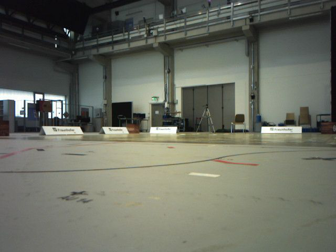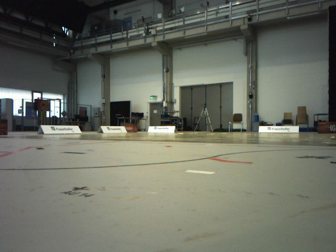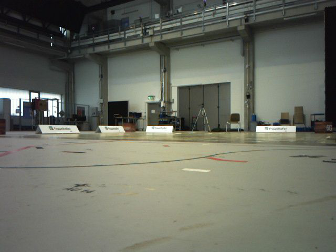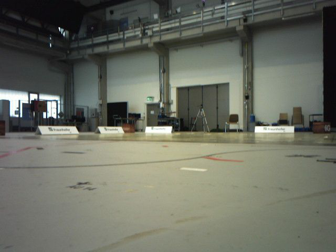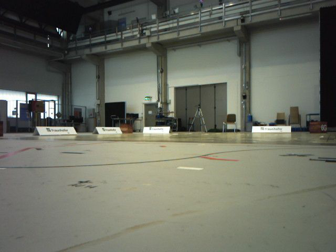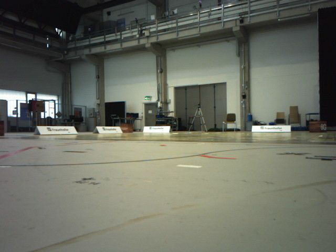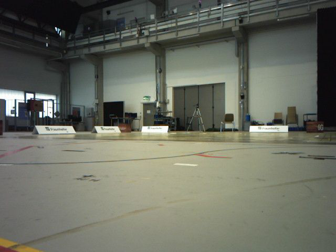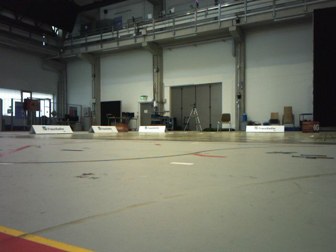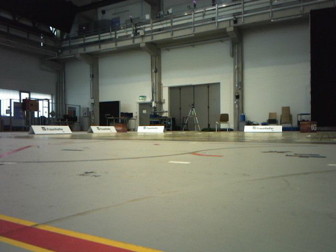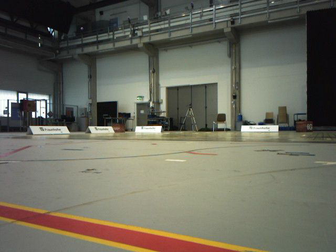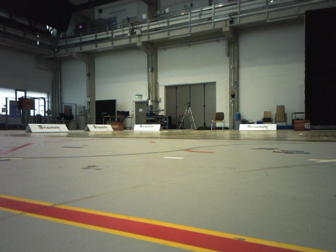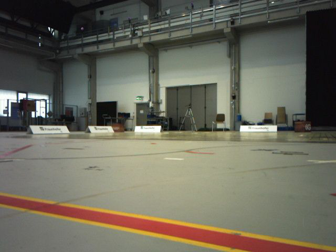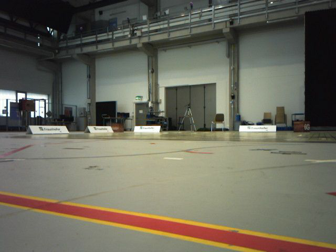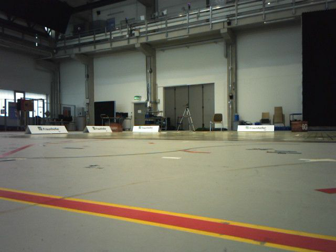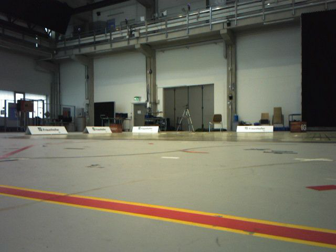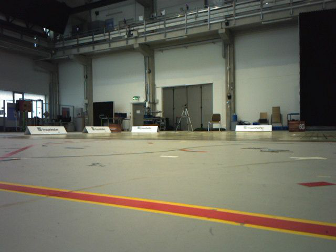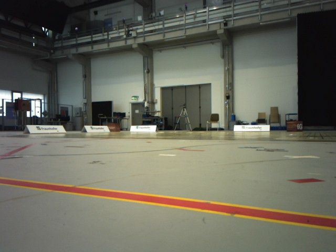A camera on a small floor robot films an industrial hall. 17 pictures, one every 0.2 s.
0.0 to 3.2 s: The camera travels backward, about 0.6 m, so what stands in front gets smaller.
The film runs backward here.
